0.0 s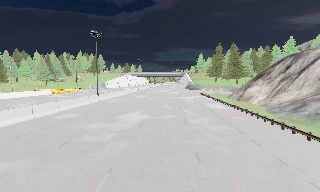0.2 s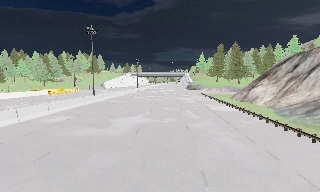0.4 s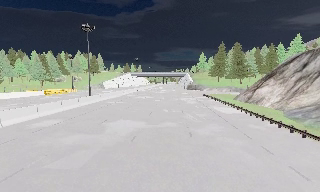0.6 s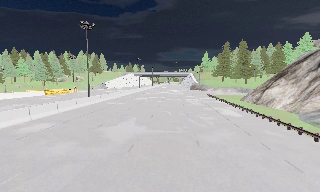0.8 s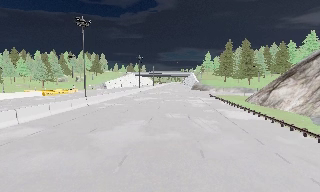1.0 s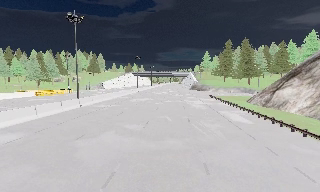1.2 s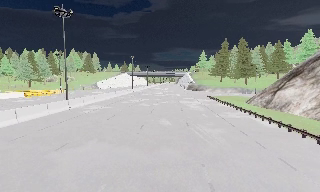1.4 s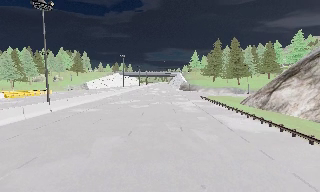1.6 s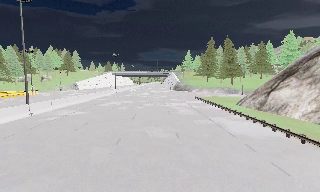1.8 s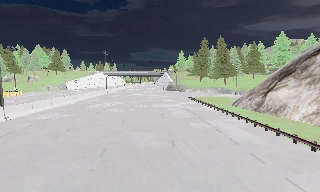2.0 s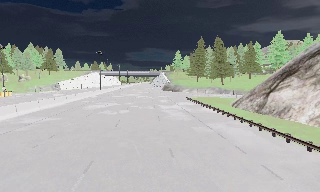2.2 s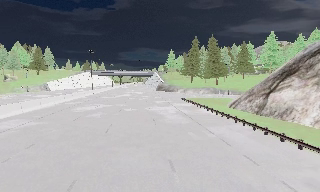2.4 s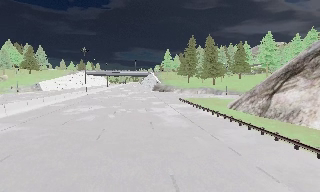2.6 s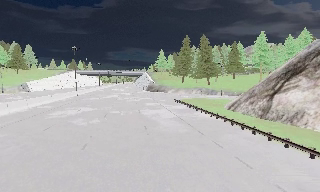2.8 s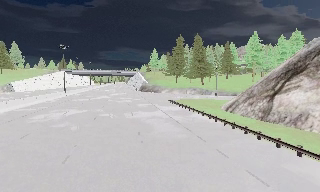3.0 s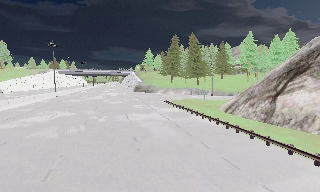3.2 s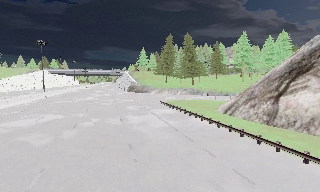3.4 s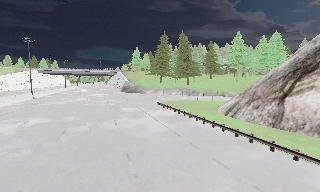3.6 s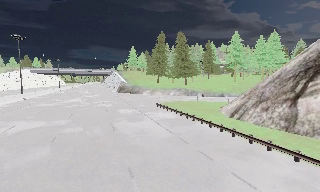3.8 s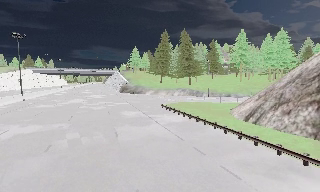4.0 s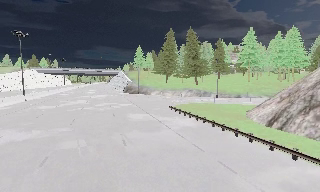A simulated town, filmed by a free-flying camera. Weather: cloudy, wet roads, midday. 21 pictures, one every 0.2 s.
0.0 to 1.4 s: The camera travels forward, about 10 m, so what stands in front looms larger.
1.4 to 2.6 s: The camera swings to its right by about 10 degrees, and the scene slides to the left. It travels forward, about 8 m, so what stands in front looms larger.
2.6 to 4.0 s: The camera travels forward, about 9 m, so what stands in front looms larger.
The film runs forward here.
